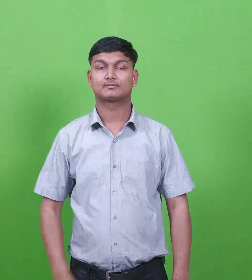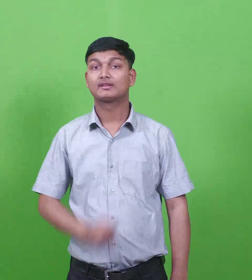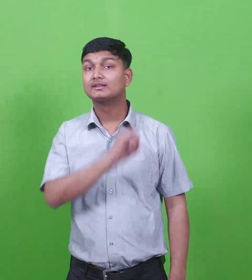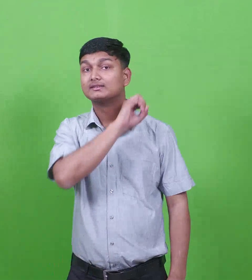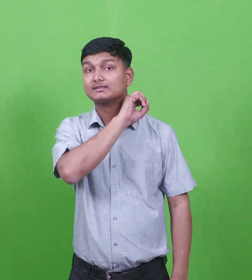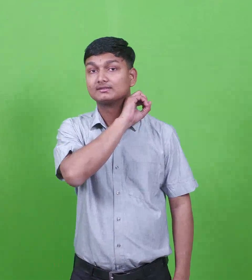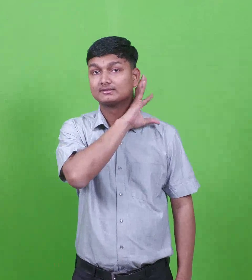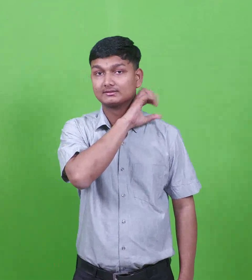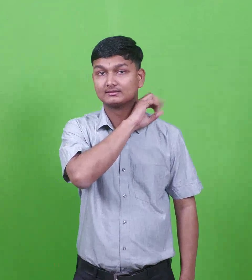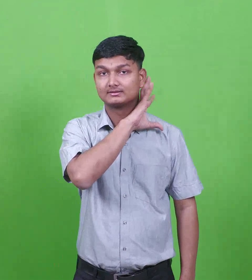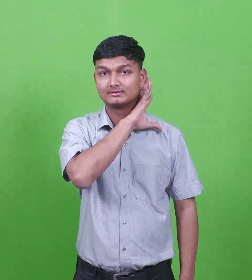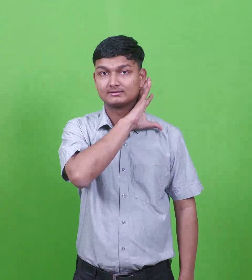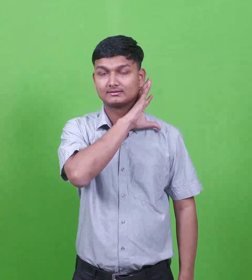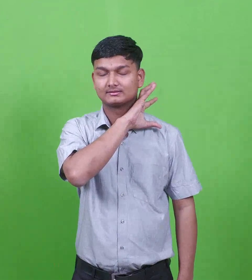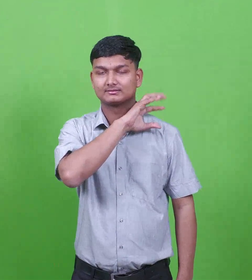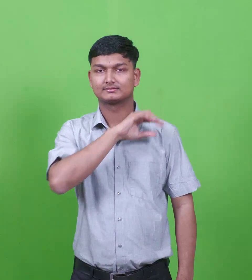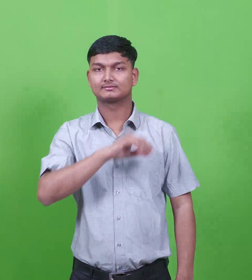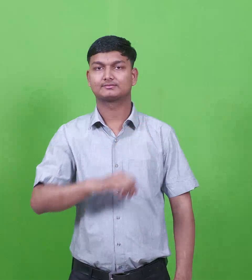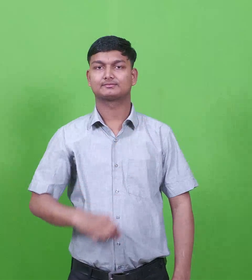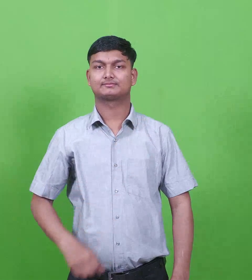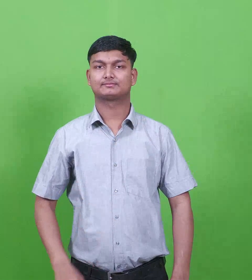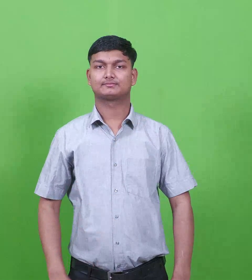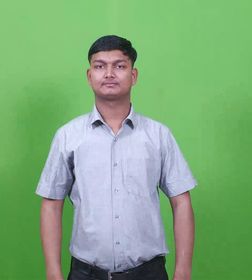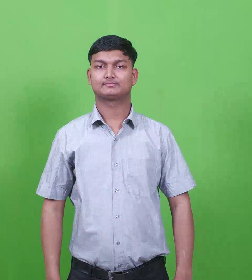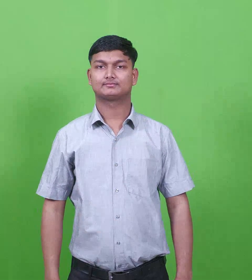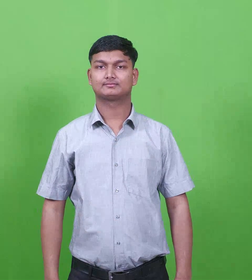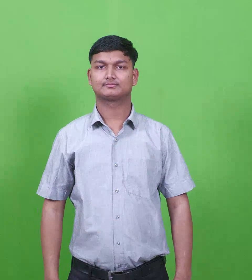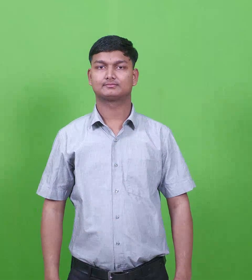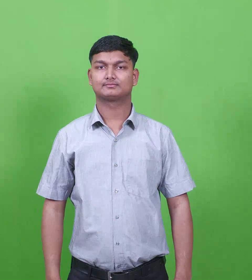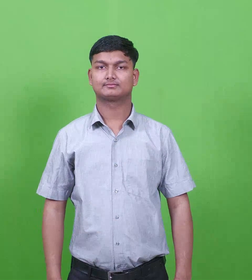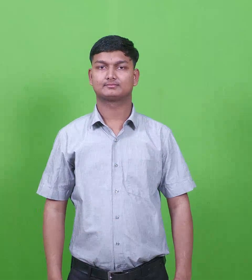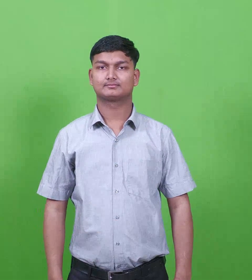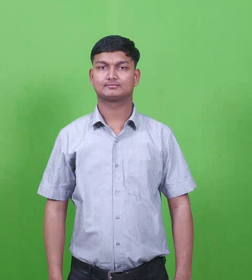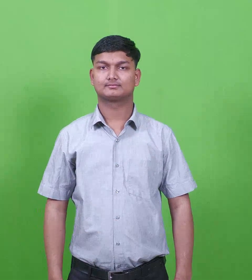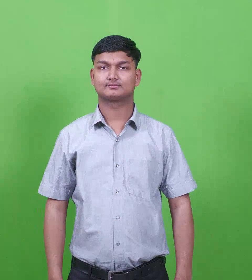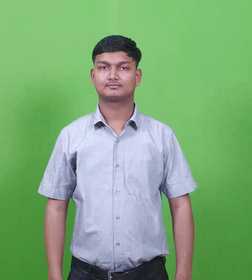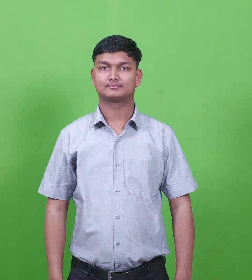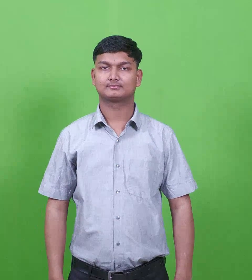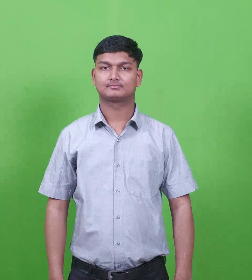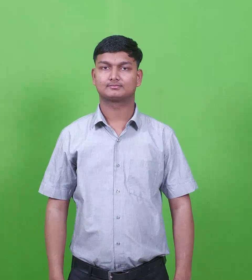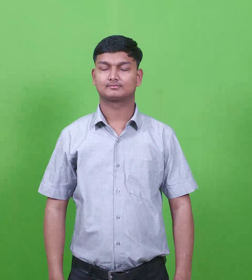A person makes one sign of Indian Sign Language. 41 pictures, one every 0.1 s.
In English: andrew (his brother peter)
